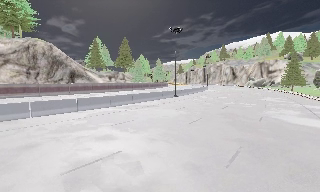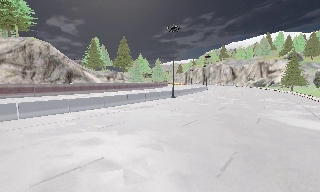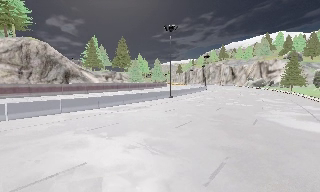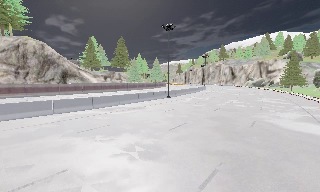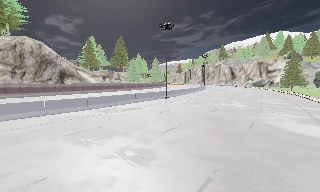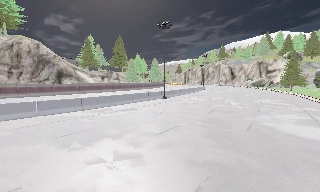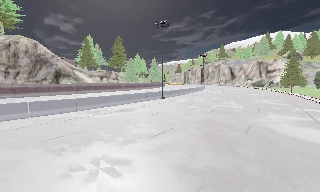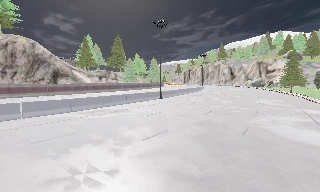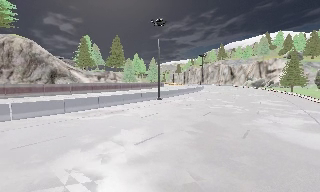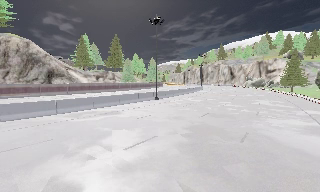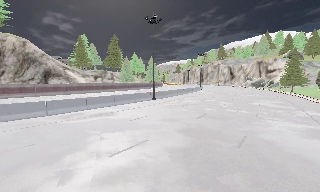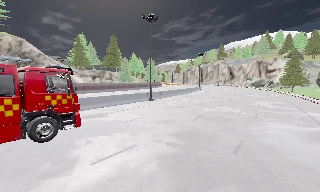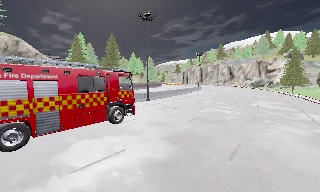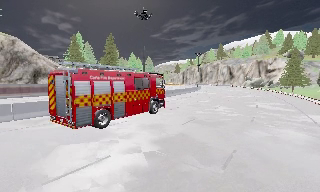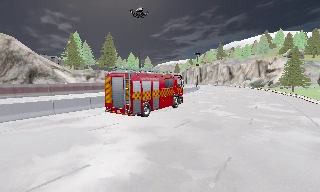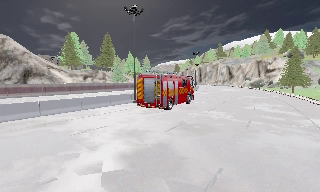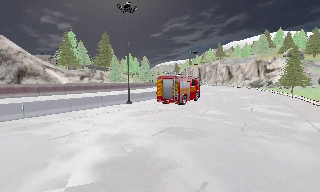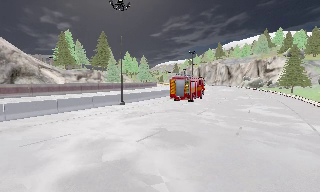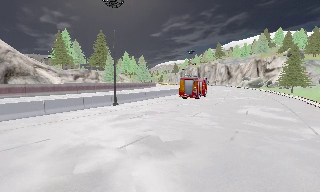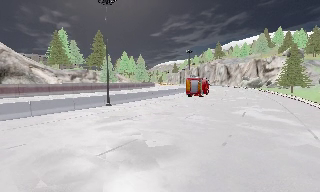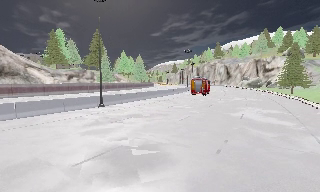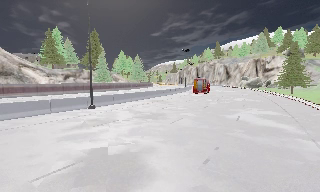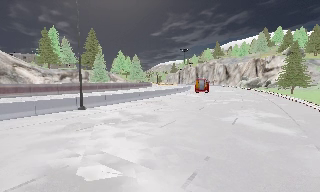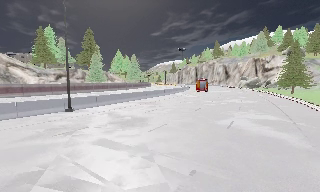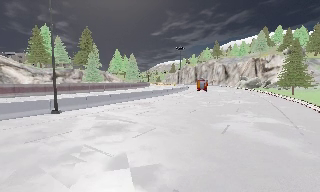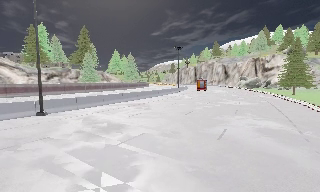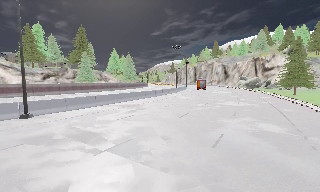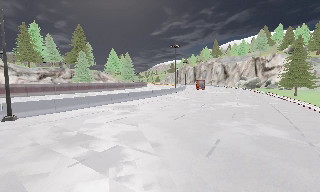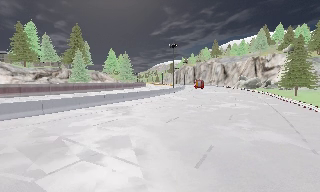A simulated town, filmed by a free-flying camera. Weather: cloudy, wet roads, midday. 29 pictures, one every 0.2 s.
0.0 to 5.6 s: The camera travels forward and to its right, about 25 m, so what stands in front looms larger. It gains speed.
The film runs forward here.
